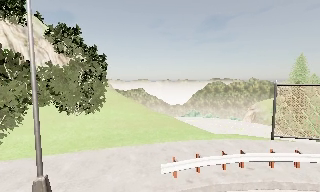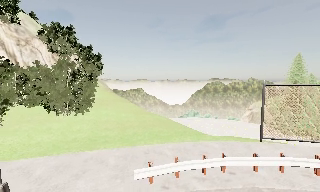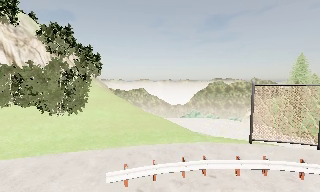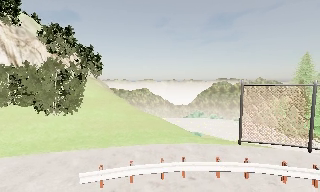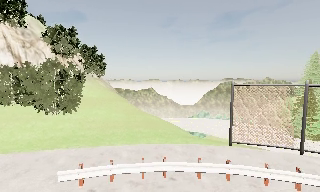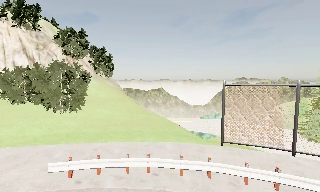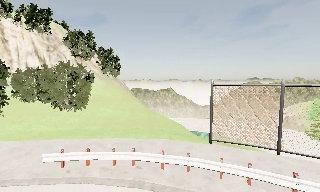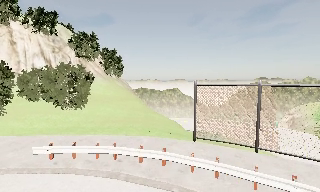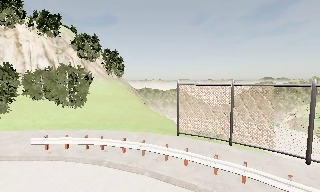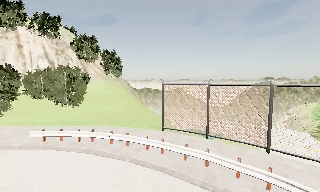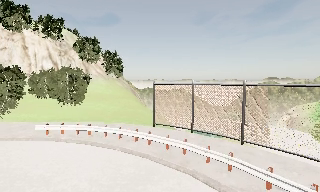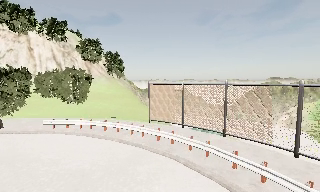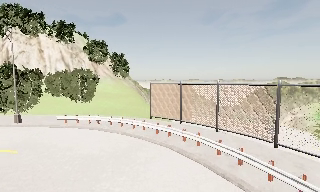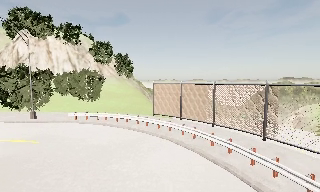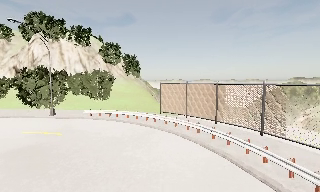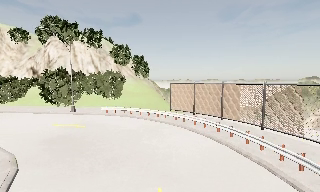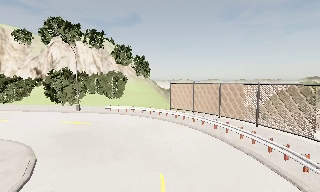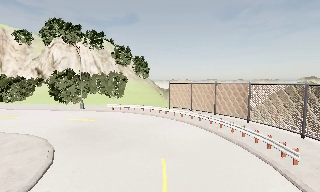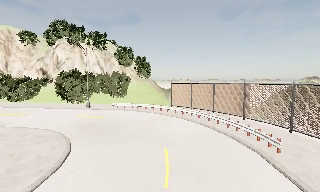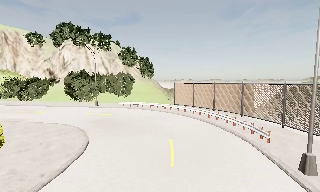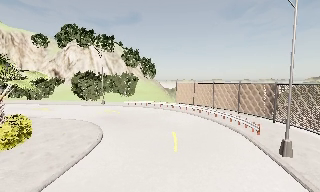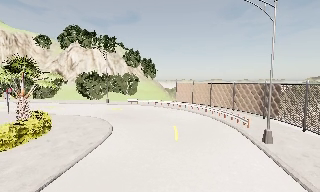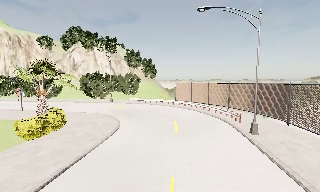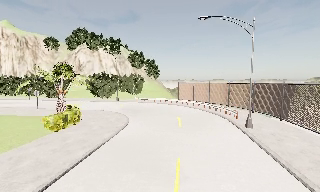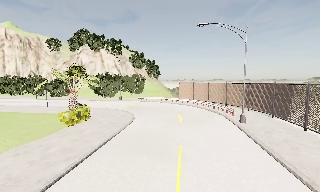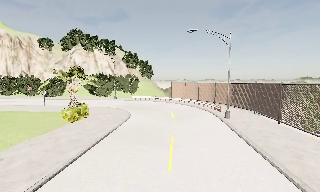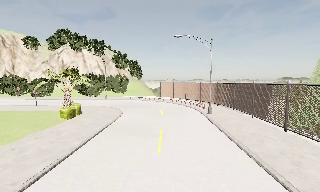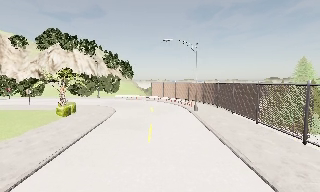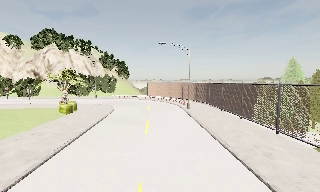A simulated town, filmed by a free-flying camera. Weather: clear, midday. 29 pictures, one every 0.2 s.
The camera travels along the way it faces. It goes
backward.
0.0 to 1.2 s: The camera pans to its left, which is counterclockwise from overhead, by about 10 degrees. It travels to its right, about 5 m, so close, fixed things drift to the left.
1.2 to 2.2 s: The camera travels backward and to its right, about 6 m, so what stands in front gets smaller.
2.2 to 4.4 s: The camera travels backward, about 13 m, so what stands in front gets smaller.
4.4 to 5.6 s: The camera swings to its right by about 10 degrees, and the scene slides to the left. It travels backward, about 8 m, so what stands in front gets smaller.
The film runs backward here.
